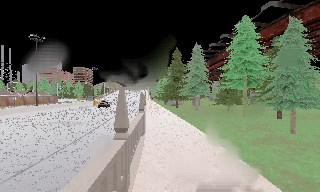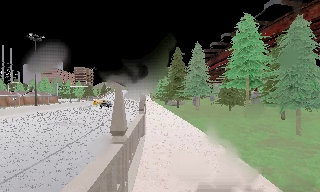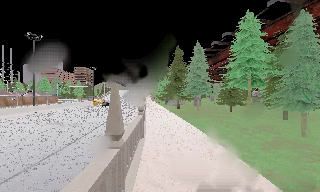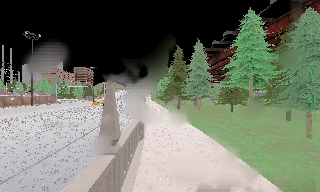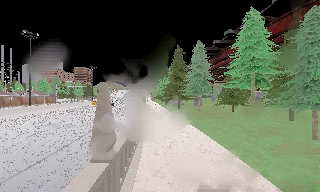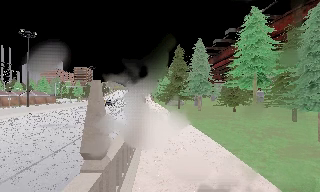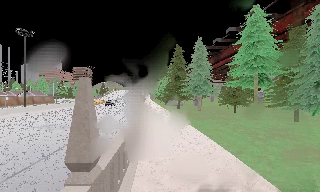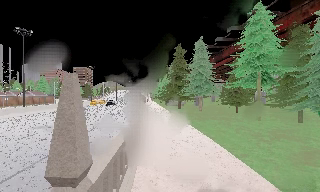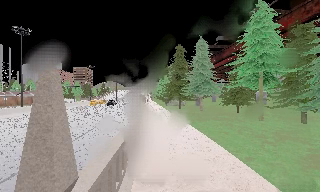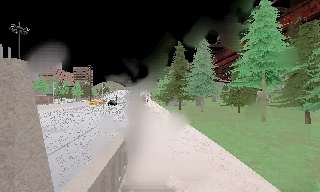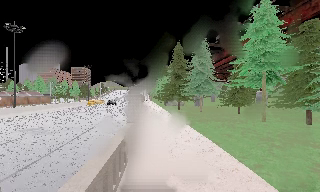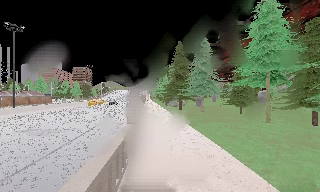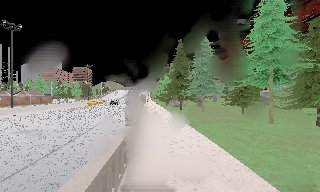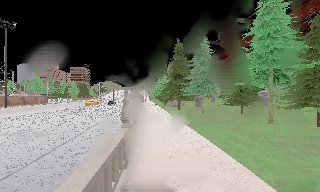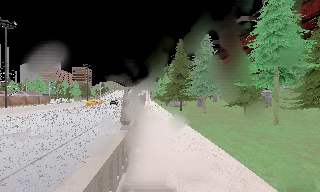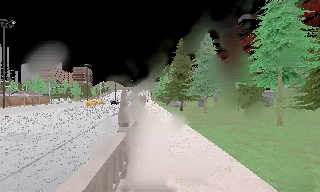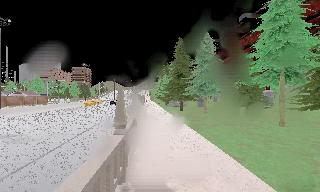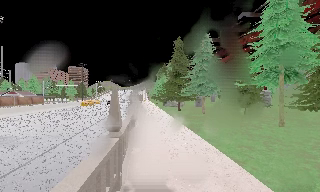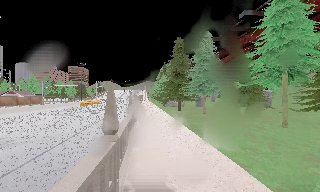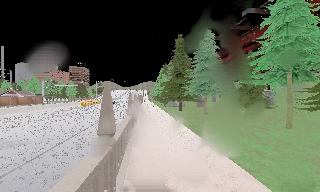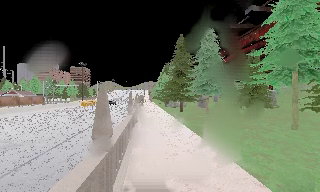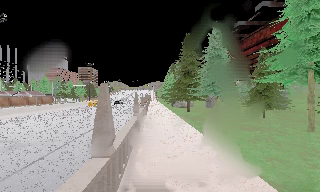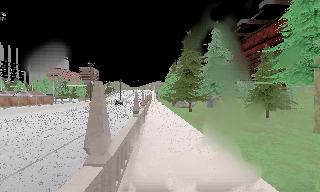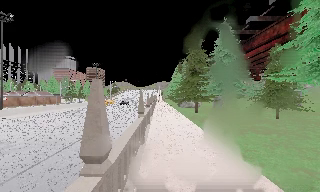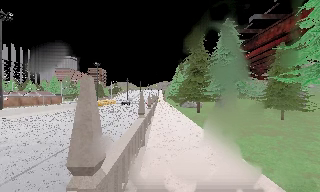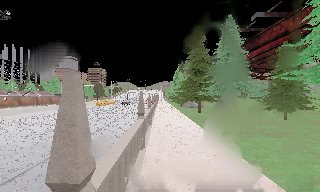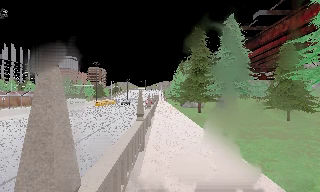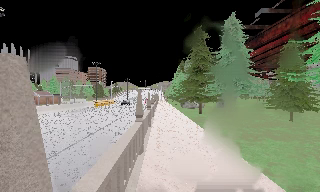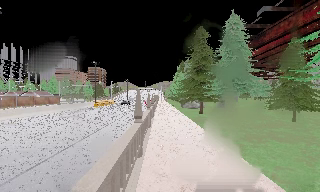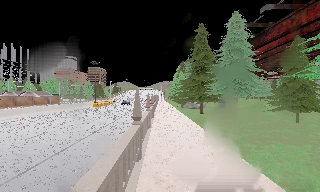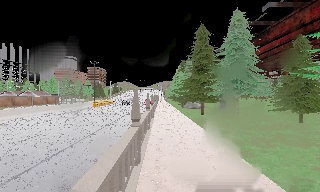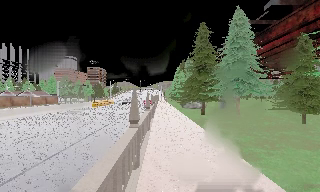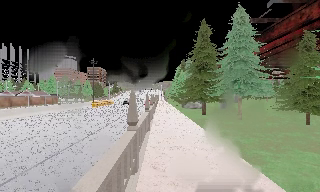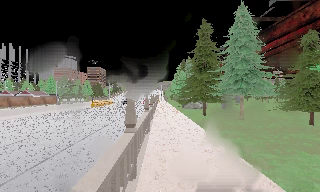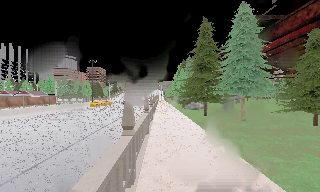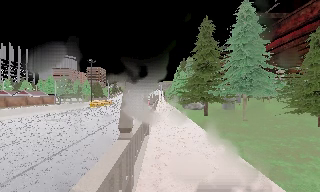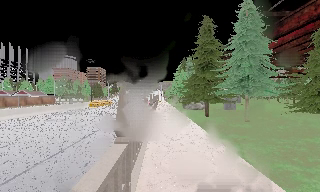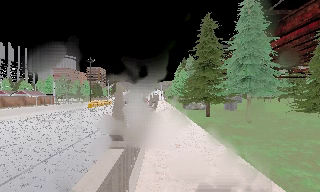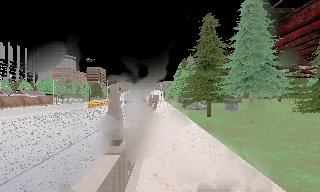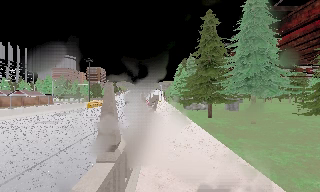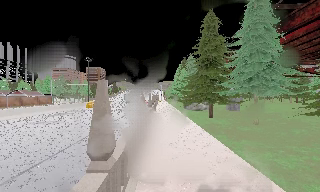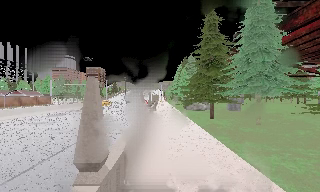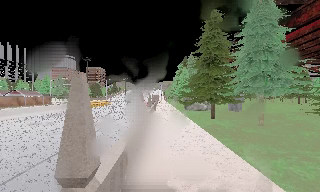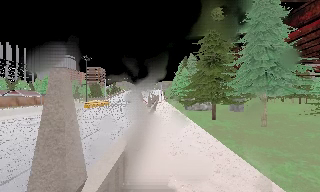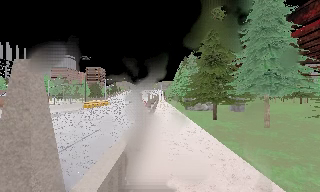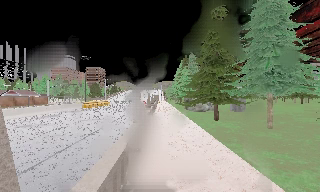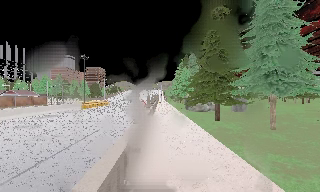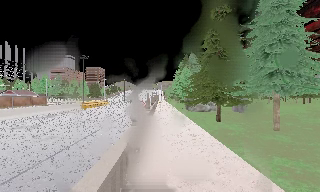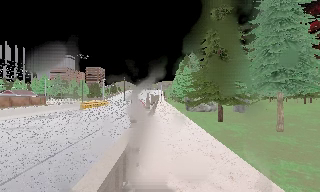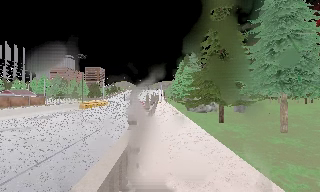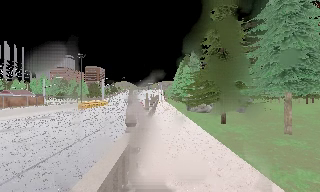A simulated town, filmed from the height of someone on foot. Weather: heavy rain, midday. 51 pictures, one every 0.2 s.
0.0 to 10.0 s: The camera travels forward, about 18 m, so what stands in front looms larger.
The film runs forward here.
